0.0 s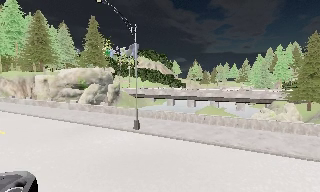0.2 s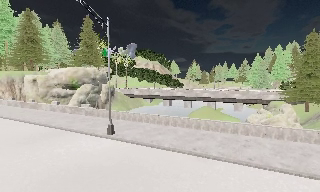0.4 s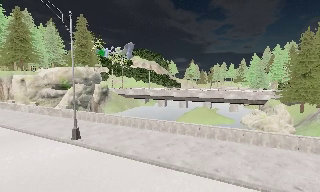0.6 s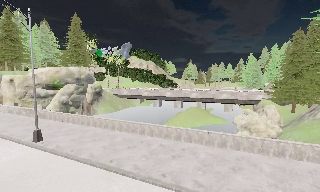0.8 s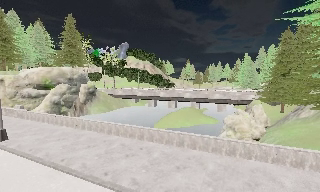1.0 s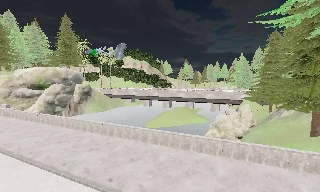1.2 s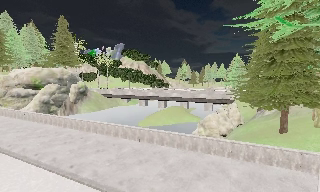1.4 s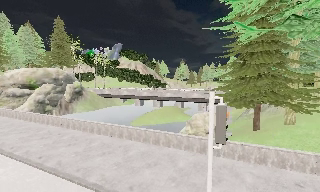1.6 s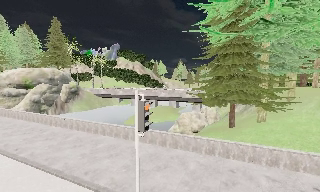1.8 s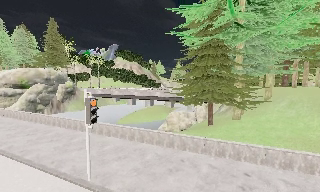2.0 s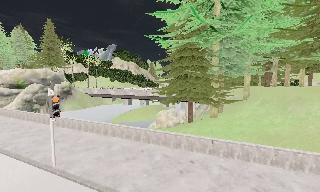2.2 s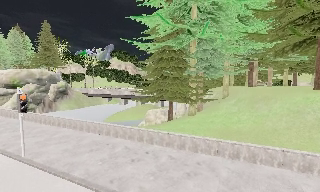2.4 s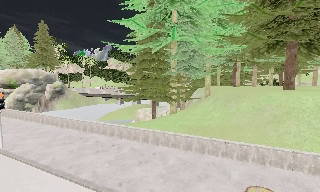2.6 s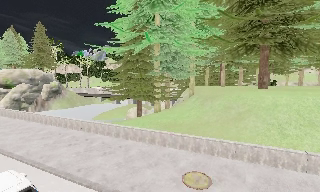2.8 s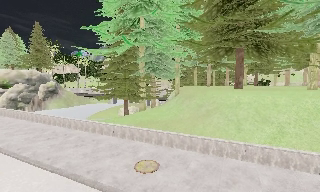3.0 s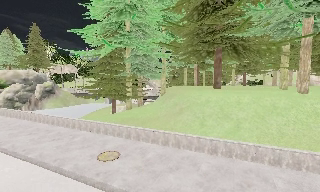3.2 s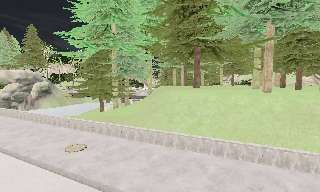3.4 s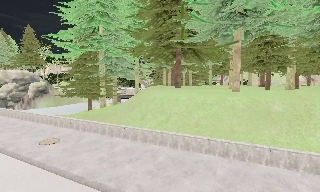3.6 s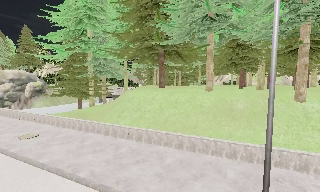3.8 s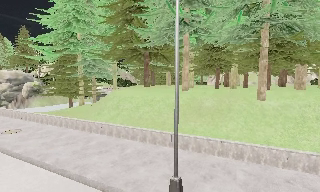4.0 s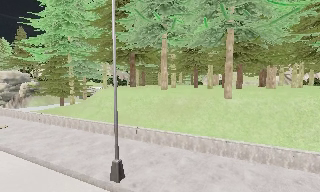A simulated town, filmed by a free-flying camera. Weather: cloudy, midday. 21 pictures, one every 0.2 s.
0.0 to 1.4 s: The camera travels to its right, about 13 m, so close, fixed things drift to the left.
1.4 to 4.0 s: The camera travels to its right and backward, about 25 m, so close, fixed things drift to the left.
The film runs forward here.
